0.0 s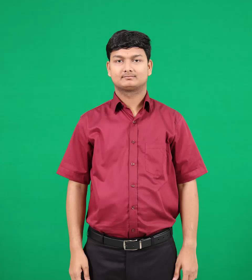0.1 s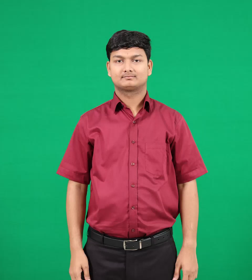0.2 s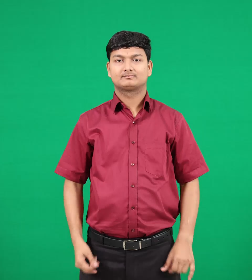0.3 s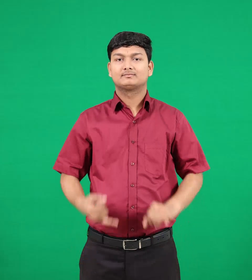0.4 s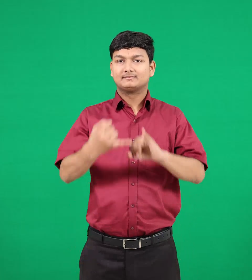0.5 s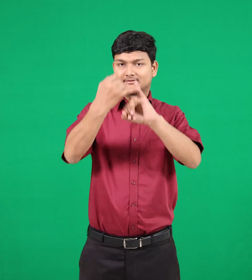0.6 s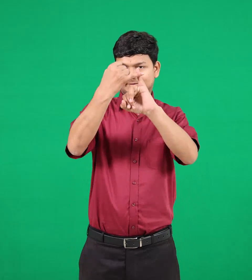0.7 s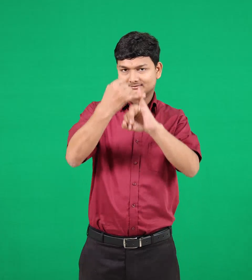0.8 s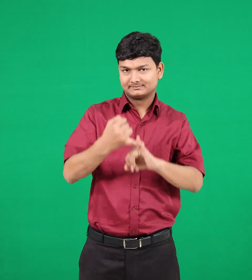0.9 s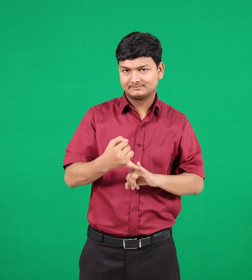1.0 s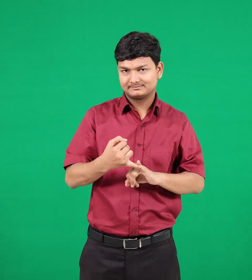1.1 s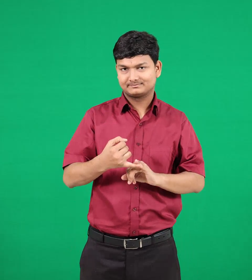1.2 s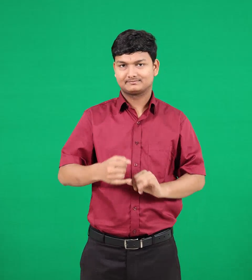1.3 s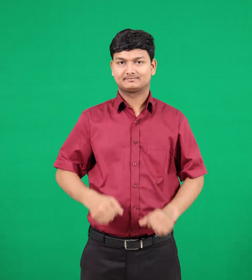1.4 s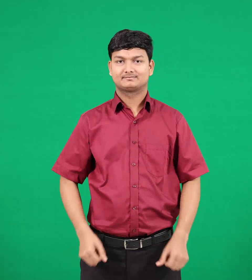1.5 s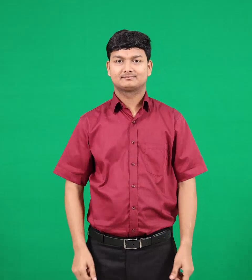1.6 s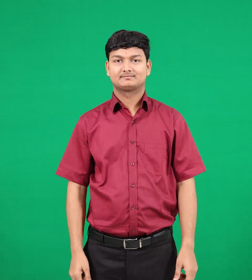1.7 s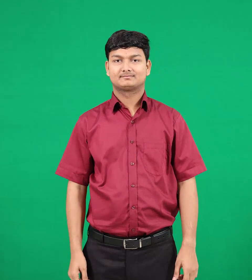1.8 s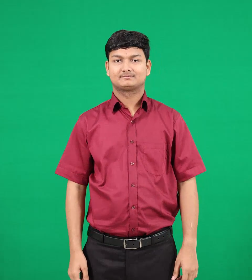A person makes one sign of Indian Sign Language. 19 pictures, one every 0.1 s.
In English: south
